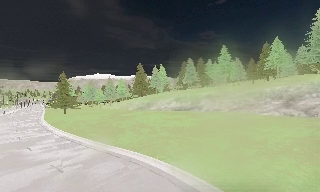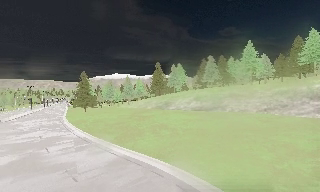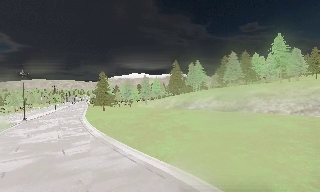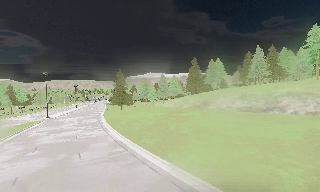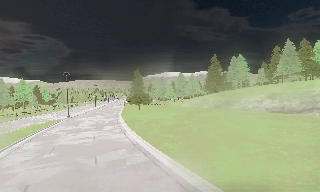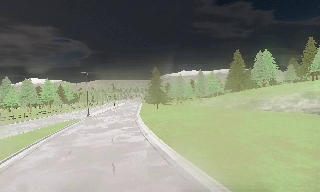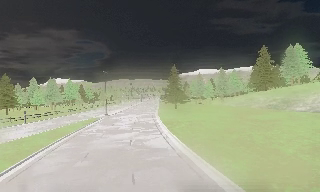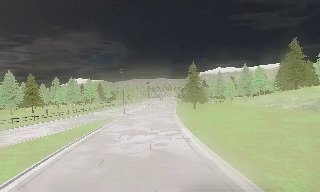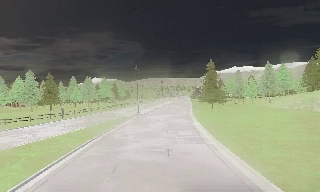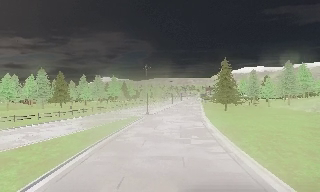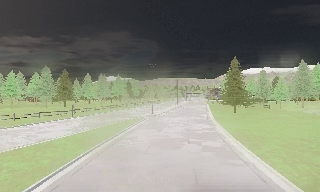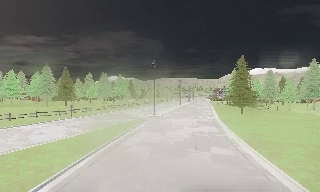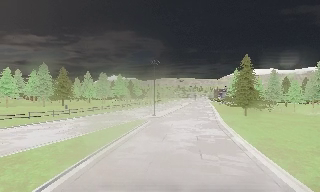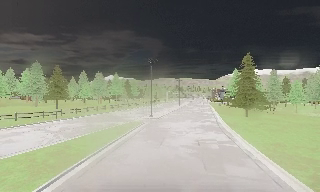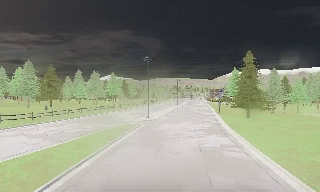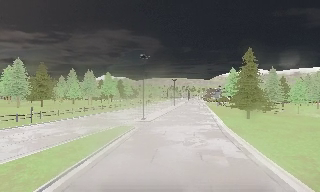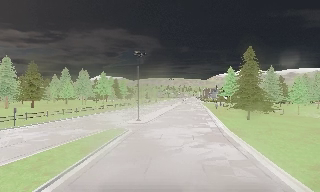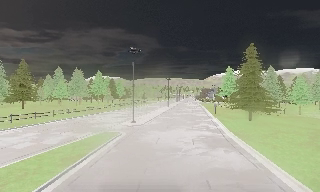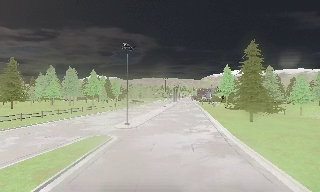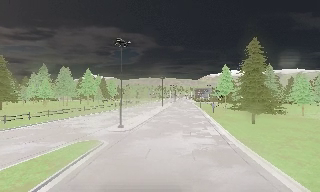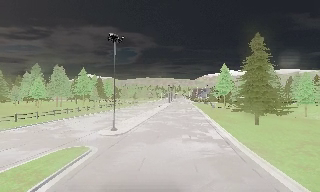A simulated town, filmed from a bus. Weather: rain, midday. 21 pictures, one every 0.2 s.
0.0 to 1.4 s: The camera swings to its left by about 40 degrees, and the scene slides to the right. It travels forward, about 13 m.
1.4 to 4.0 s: The camera travels forward, about 25 m, so what stands in front looms larger.
The film runs forward here.
